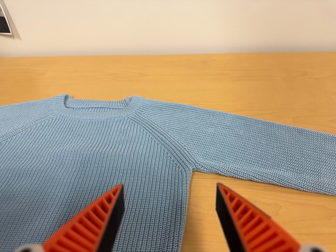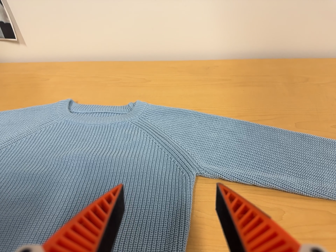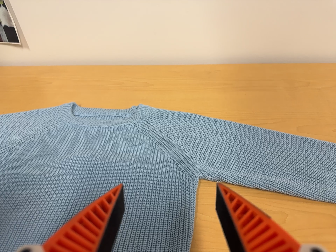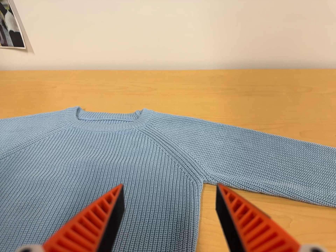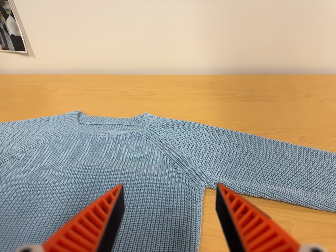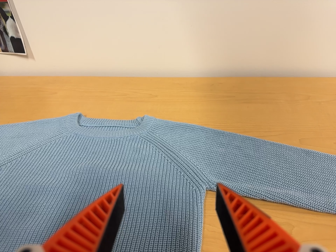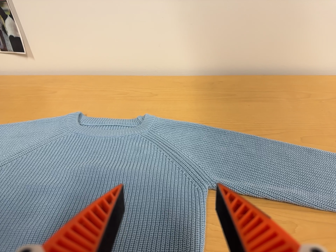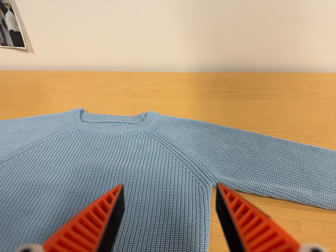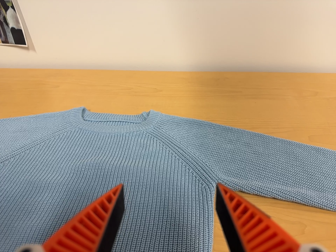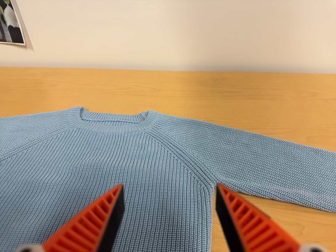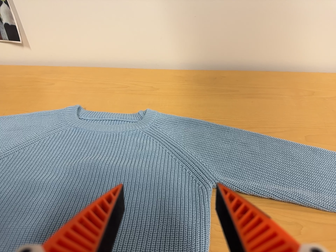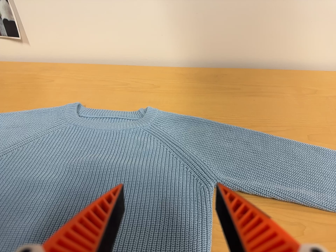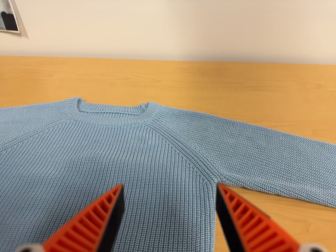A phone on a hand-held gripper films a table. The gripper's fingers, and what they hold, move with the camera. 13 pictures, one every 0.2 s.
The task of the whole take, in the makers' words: left arm across.
0.0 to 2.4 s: The camera travels to its left, about 6 cm, so close, fixed things drift to the right.
The film runs forward here.
